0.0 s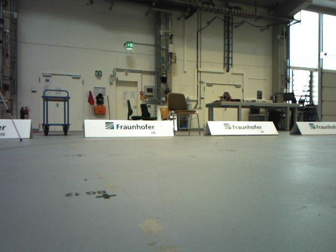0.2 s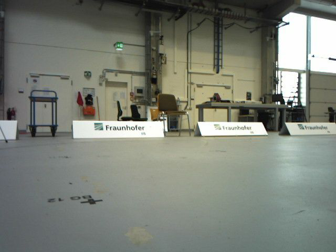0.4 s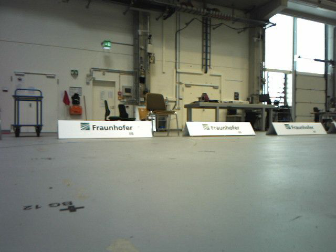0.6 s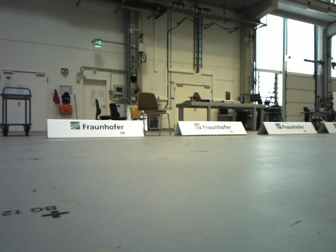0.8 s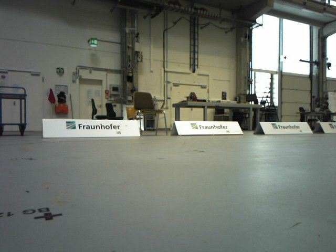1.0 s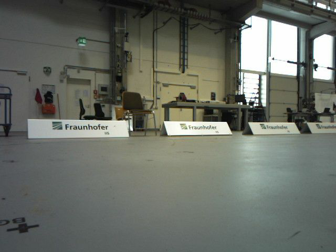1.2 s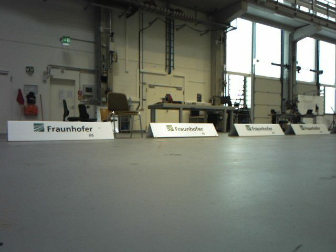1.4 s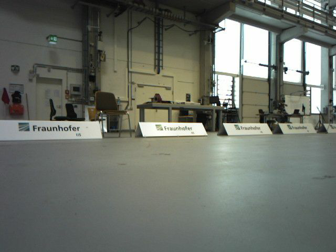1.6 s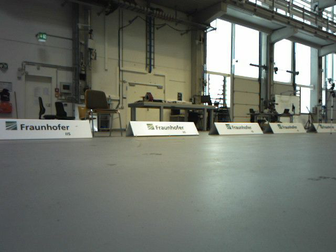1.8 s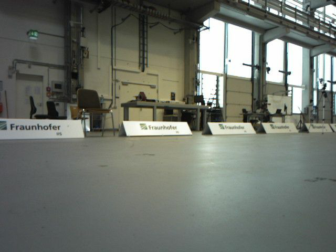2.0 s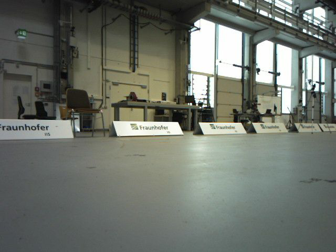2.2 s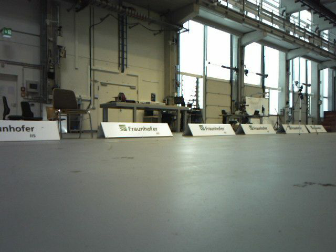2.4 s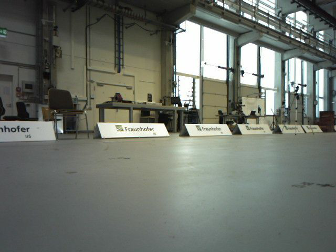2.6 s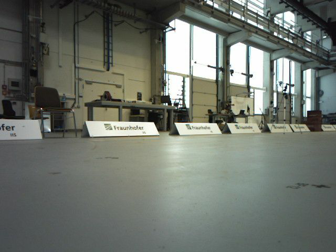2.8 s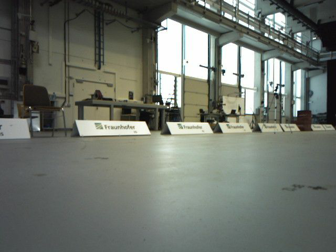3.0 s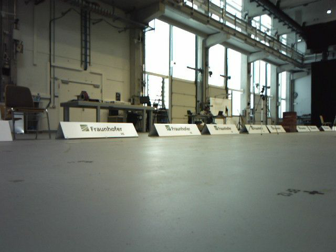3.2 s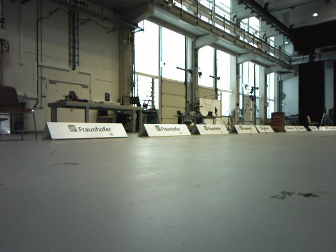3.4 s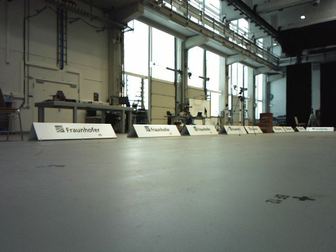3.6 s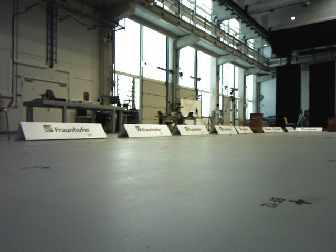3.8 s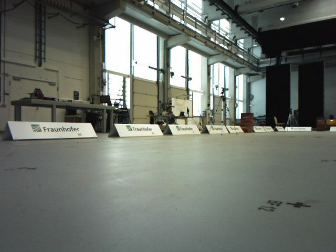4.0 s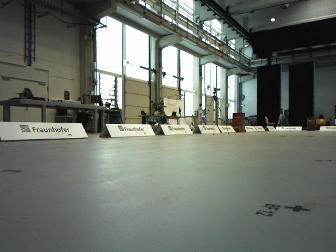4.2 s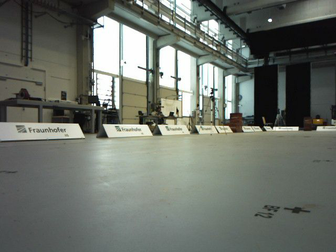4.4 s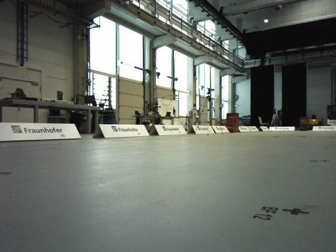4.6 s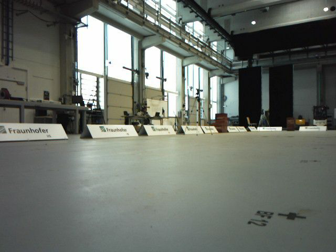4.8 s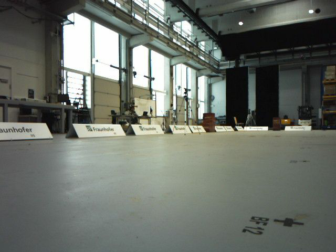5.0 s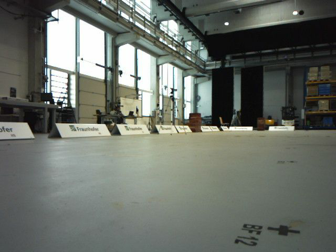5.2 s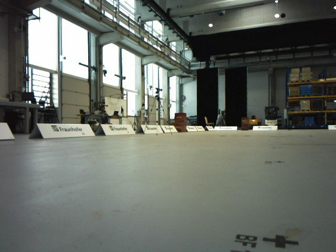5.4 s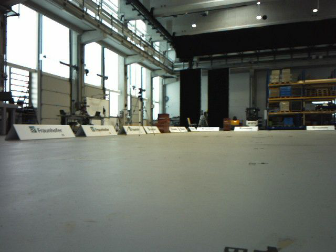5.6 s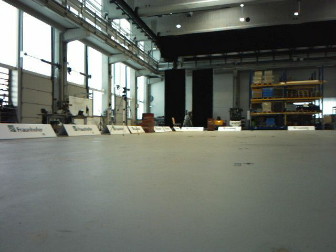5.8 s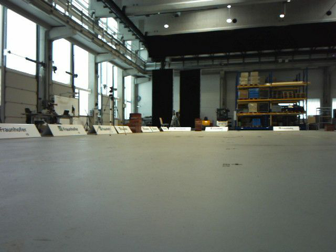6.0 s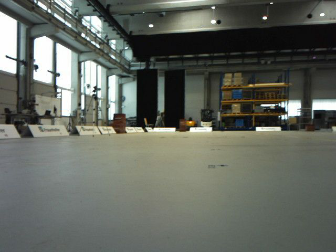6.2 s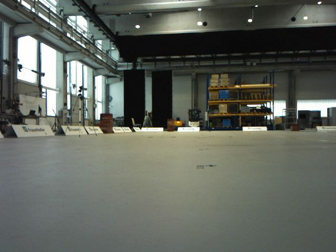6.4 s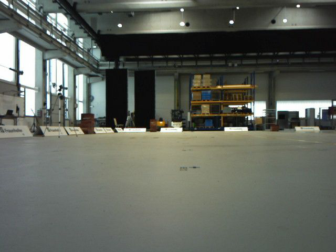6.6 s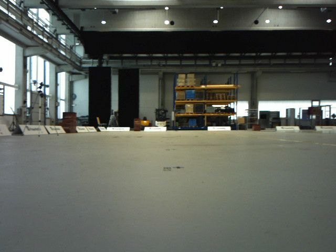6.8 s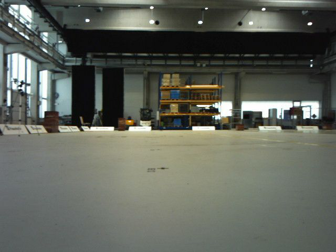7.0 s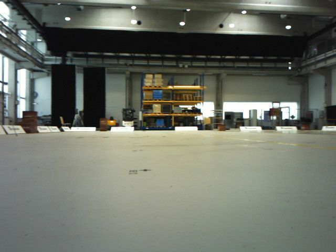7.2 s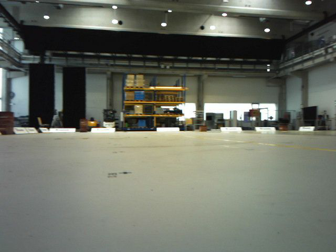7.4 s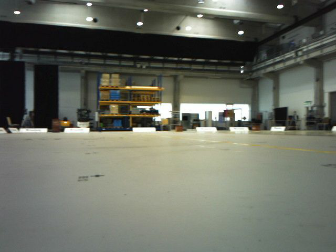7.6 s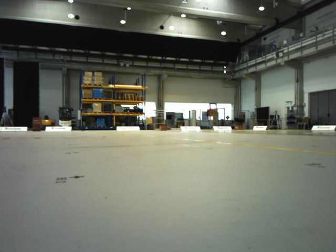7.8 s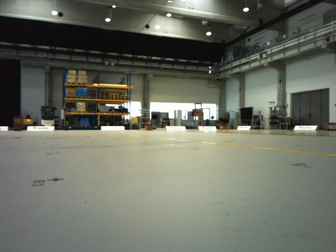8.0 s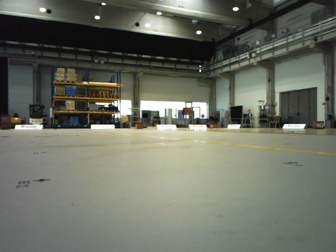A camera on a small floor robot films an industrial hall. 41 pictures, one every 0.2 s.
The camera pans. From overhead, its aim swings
clockwise.
The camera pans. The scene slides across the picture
to the left.
0.0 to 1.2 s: The camera swings to its right by about 10 degrees, and the scene slides to the left. It travels forward, about 0.2 m, so what stands in front looms larger.
1.2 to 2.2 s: The camera travels forward, about 0.2 m, so what stands in front looms larger.
2.2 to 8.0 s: The camera swings to its right by about 70 degrees, and the scene slides to the left. It travels forward, about 1 m.
The film runs forward here.
